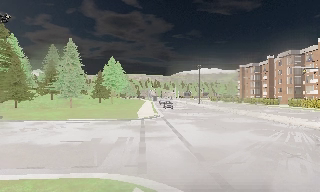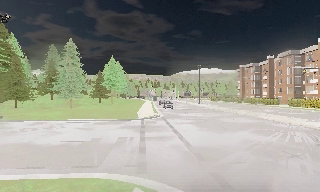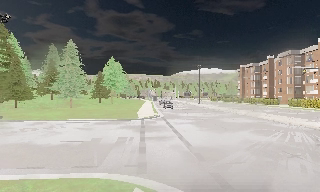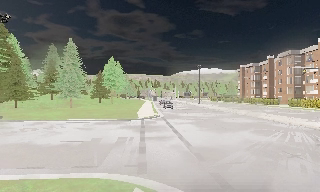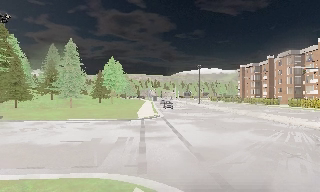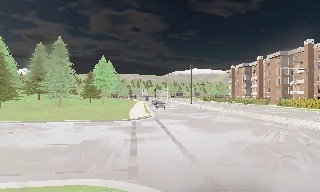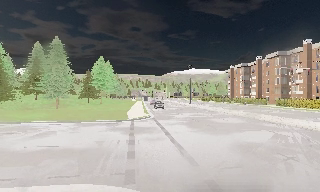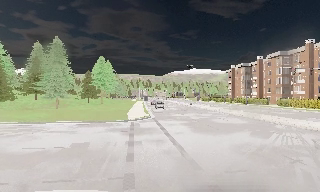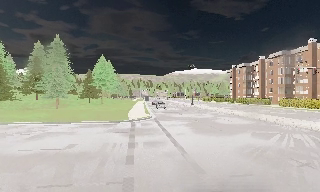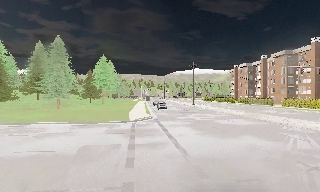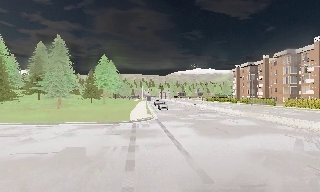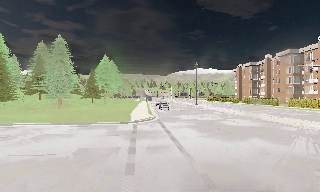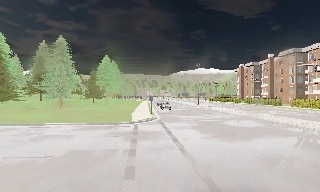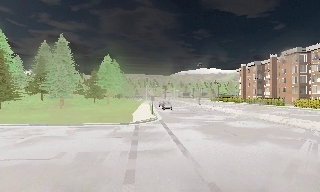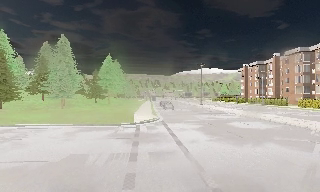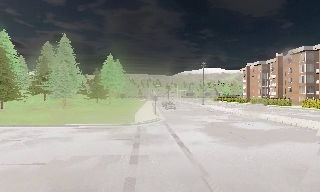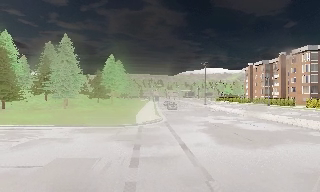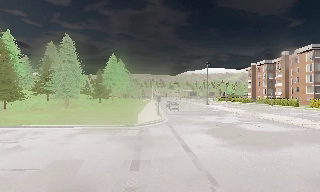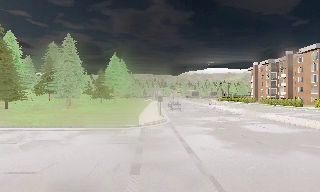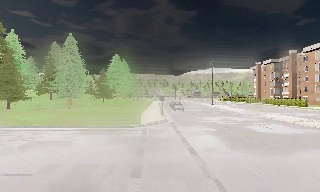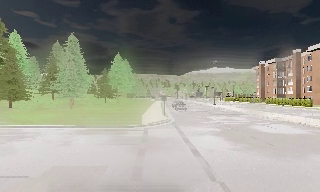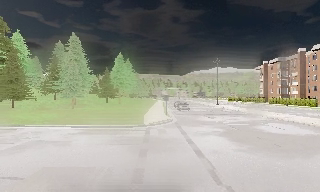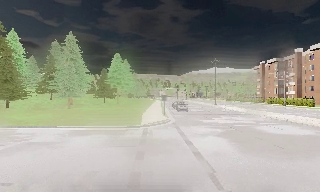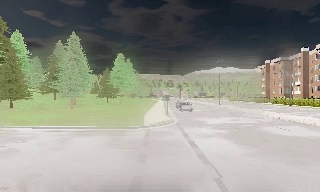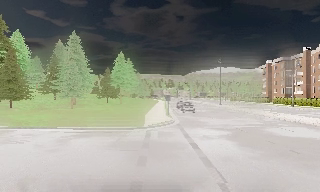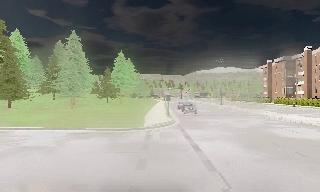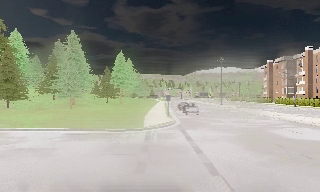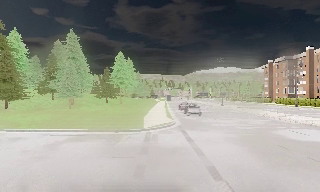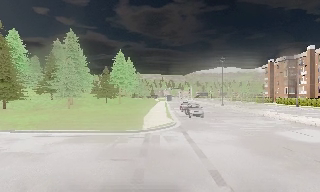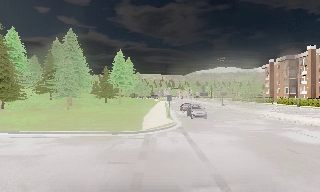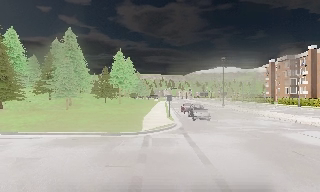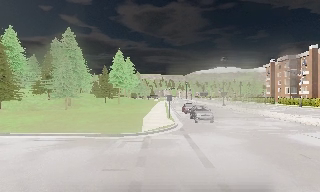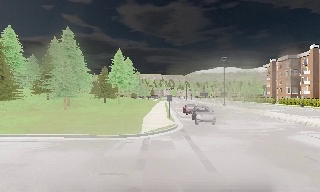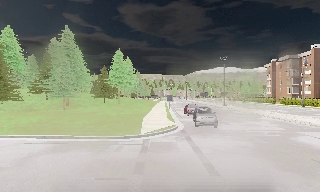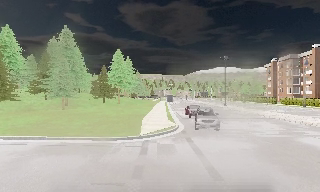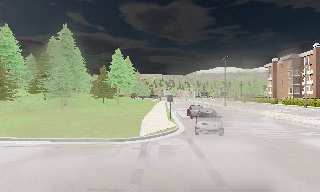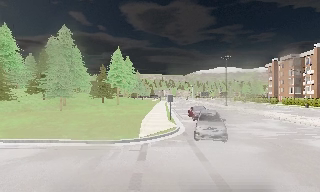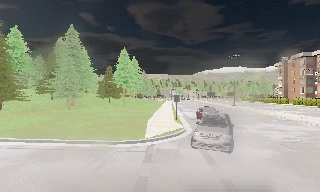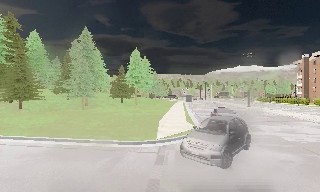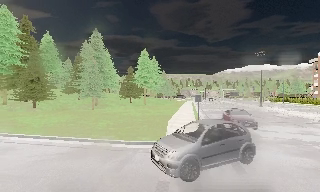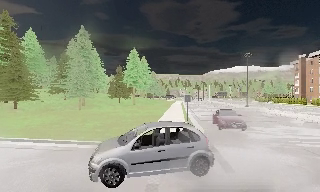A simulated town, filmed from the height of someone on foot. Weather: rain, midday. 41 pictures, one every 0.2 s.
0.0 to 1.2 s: The camera travels forward, about 0.5 m, so what stands in front looms larger. It gains speed.
1.2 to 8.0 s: The scene slides to the right, as the camera pans about 15 degrees to its left. It travels forward, about 9 m, so what stands in front looms larger.
The film runs forward here.
